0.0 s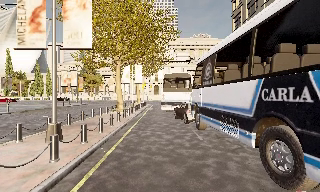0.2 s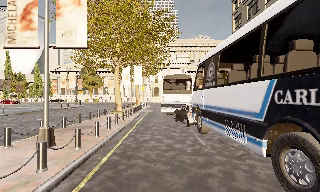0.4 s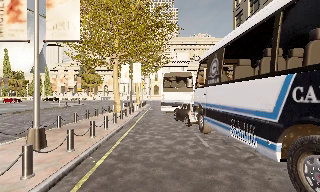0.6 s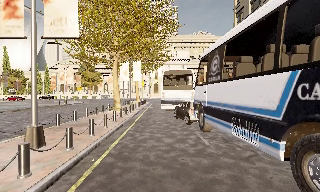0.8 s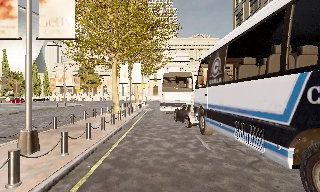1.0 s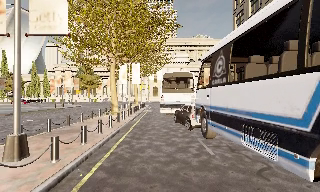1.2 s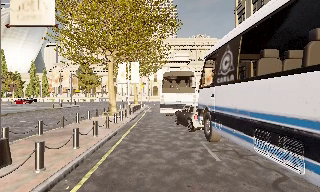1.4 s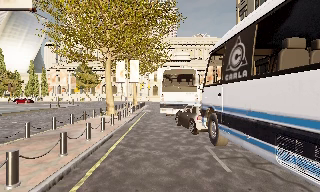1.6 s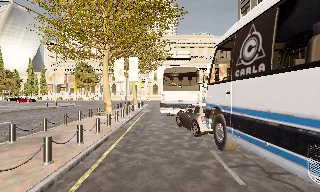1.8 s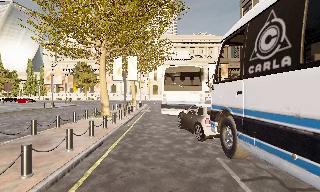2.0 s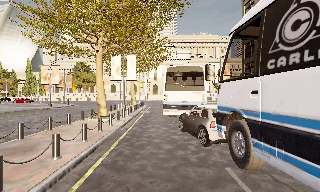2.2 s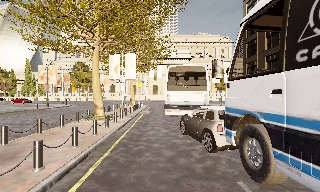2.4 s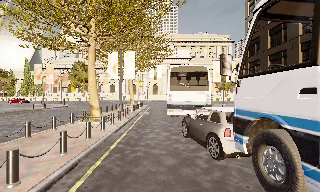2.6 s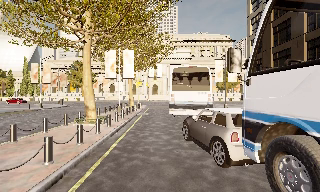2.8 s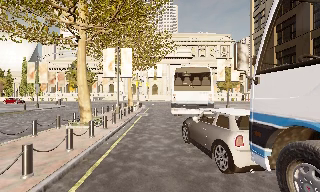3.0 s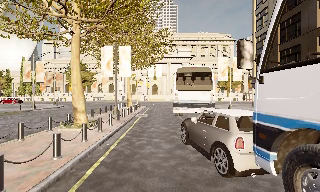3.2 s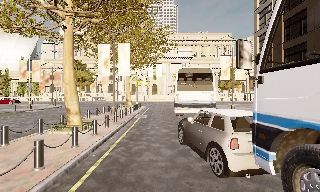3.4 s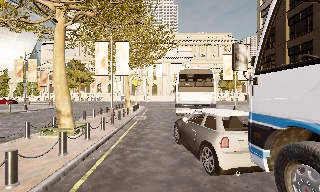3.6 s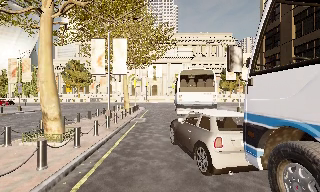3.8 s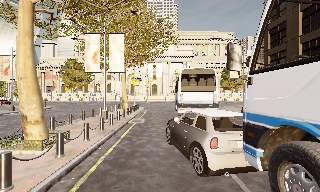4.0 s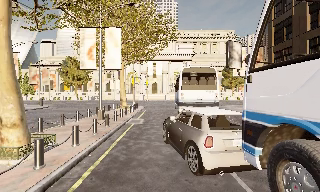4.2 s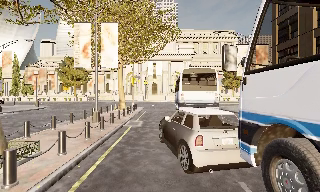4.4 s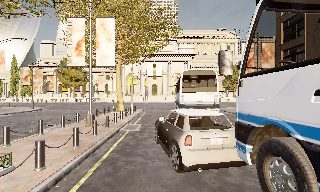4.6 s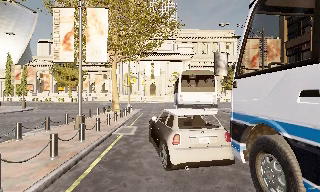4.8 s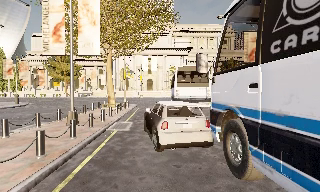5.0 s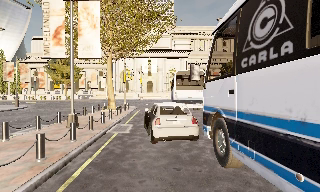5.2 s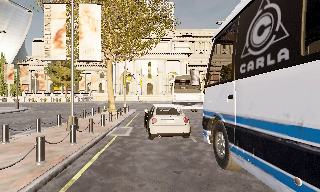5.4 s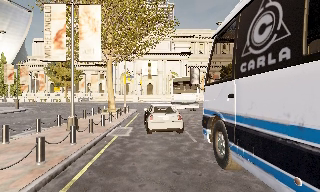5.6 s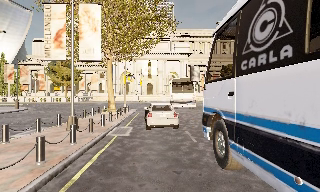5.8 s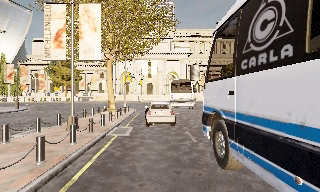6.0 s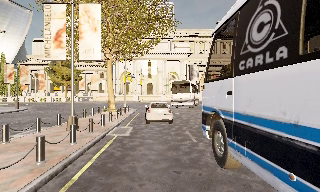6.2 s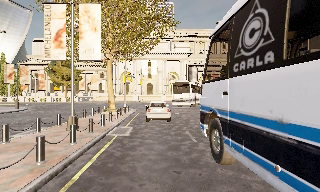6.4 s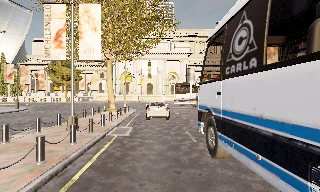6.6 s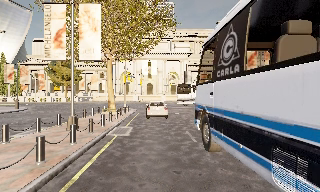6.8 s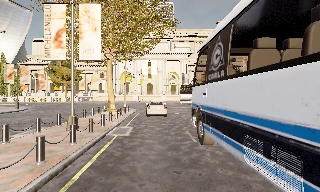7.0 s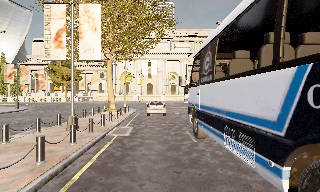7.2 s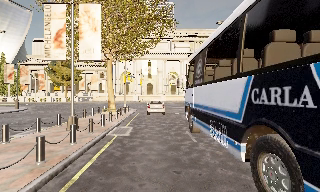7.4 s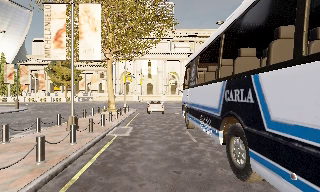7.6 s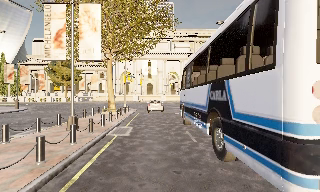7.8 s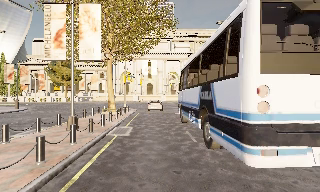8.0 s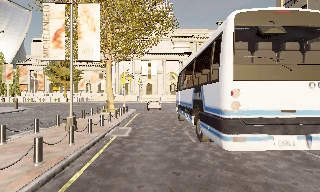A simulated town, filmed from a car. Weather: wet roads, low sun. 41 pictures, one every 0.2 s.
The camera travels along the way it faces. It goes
forward.
0.0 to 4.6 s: The camera travels forward, about 15 m, so what stands in front looms larger. It gains speed.
4.6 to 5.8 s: The camera shifts only a little, or ends up much as it began.
5.8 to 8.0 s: The camera keeps its place and its aim.
The film runs forward here.
